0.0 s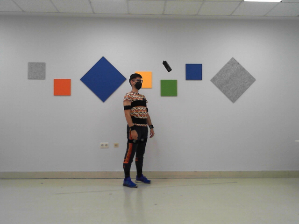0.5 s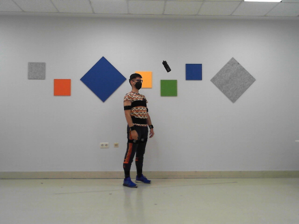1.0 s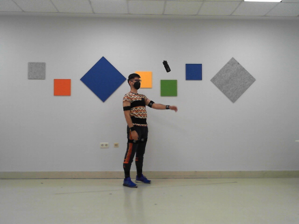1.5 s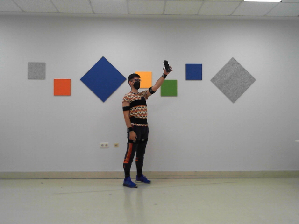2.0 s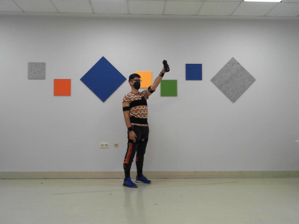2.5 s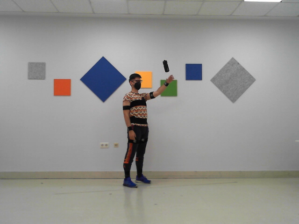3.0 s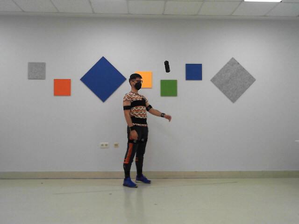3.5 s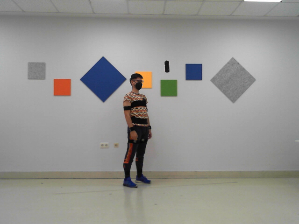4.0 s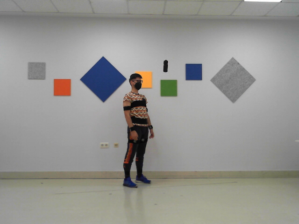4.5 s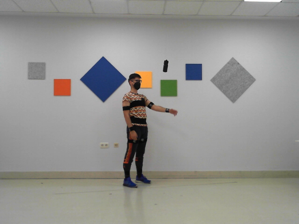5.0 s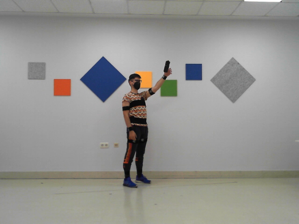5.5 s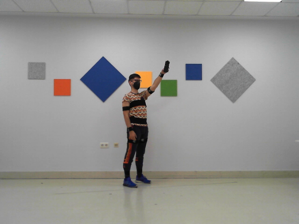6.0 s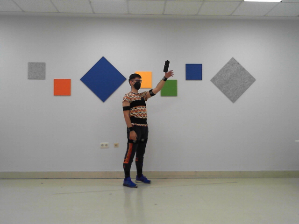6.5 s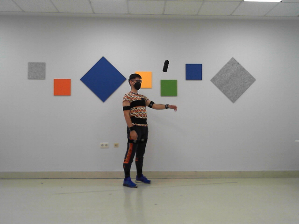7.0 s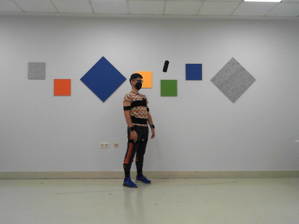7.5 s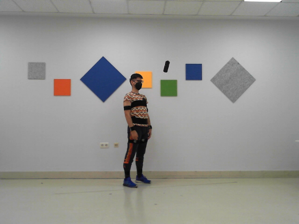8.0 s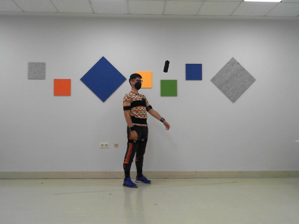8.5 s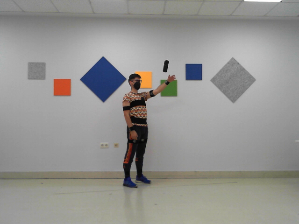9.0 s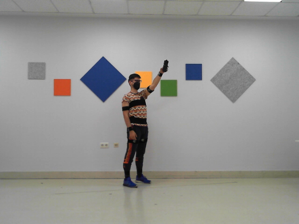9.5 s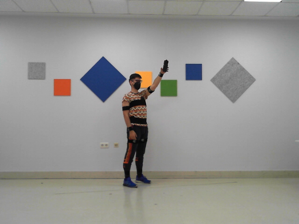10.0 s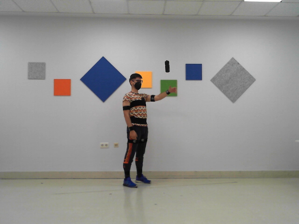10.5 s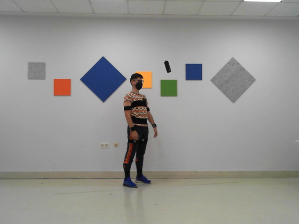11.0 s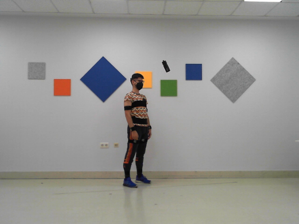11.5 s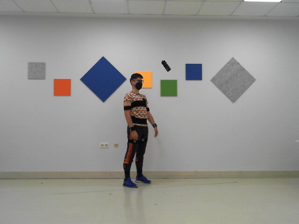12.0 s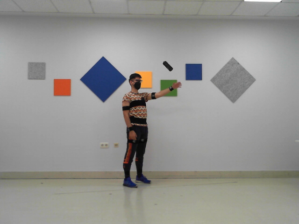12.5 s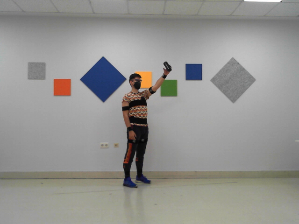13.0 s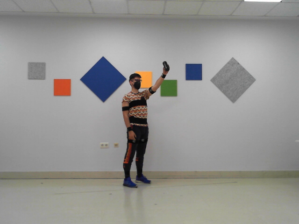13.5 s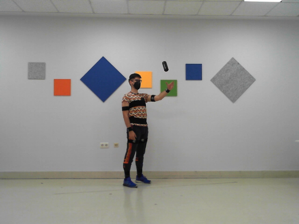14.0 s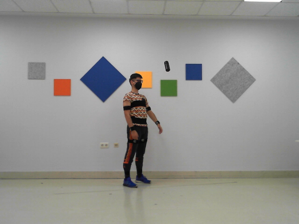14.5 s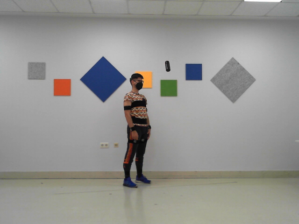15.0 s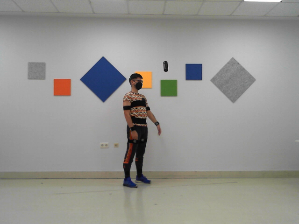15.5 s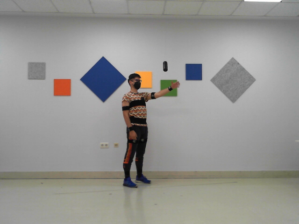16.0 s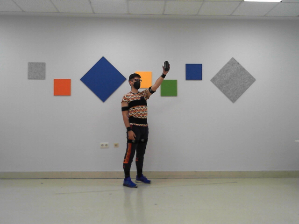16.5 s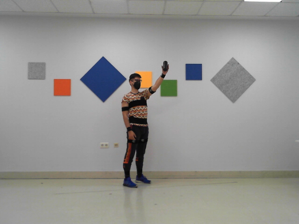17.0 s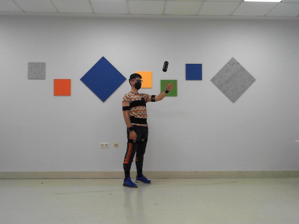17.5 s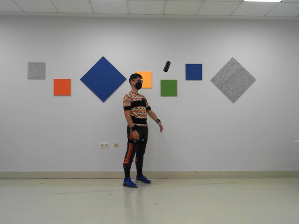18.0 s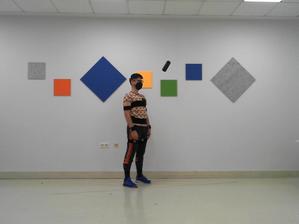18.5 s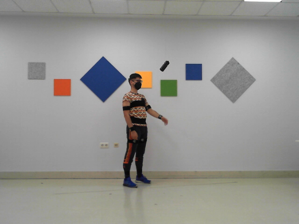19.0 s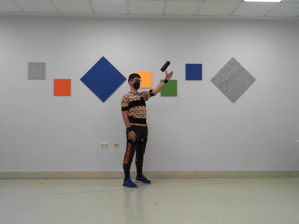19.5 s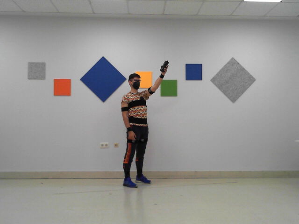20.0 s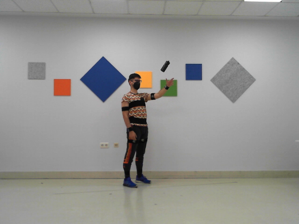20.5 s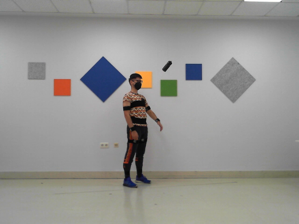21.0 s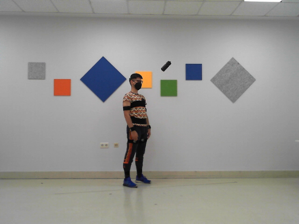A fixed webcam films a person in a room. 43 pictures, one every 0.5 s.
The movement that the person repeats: Reach up for a bottle in a high position, left hand.
